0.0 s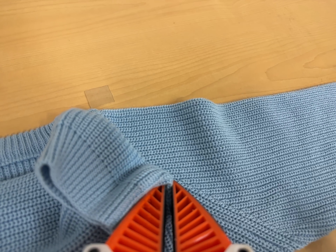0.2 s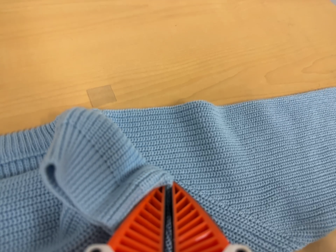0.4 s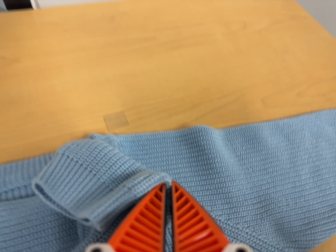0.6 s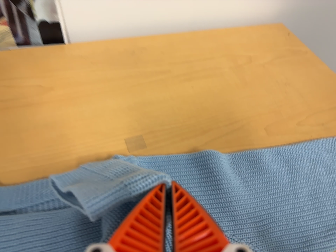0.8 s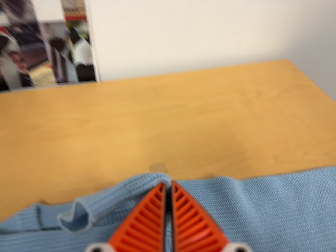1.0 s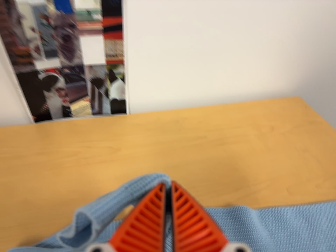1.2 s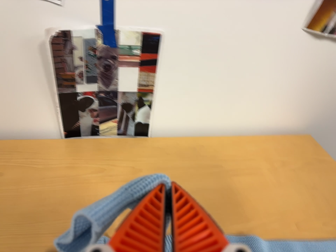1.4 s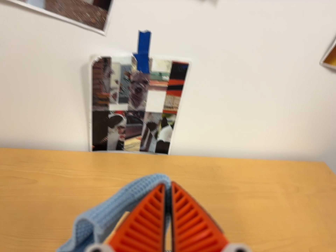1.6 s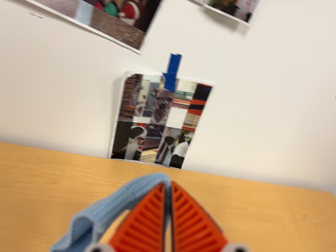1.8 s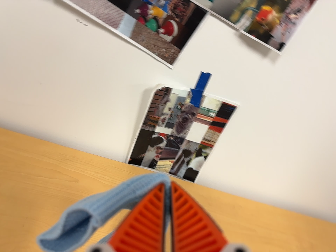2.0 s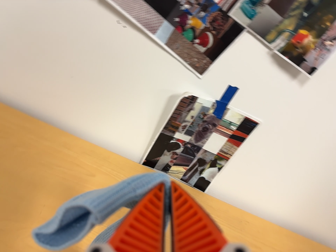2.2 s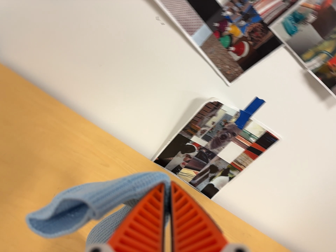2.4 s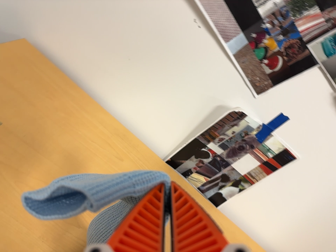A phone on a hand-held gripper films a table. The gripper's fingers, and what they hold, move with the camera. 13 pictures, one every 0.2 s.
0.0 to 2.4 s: The scene slides to the right, as the camera pans about 15 degrees to its left. It travels backward and to its left, about 50 cm. Its aim tips toward the top of its view by about 35 degrees, and the scene shifts downward. It rolls about its line of sight by about 50 degrees, and the scene rotates clockwise.
The film runs backward here.
